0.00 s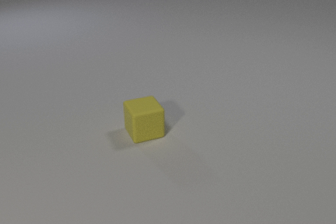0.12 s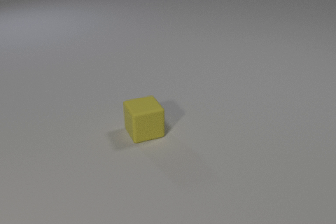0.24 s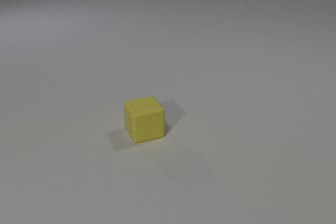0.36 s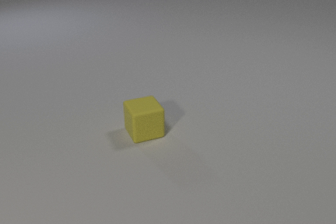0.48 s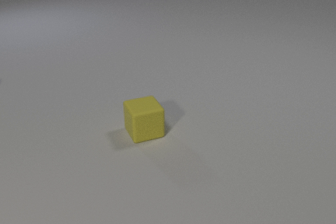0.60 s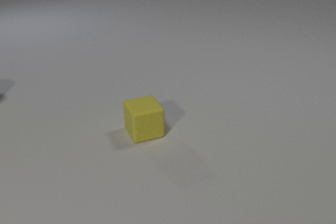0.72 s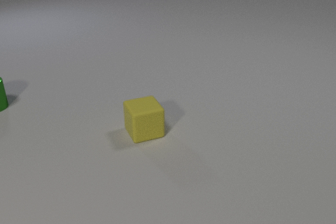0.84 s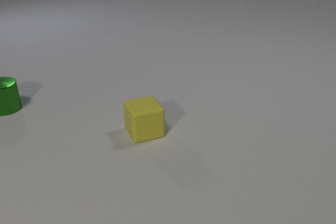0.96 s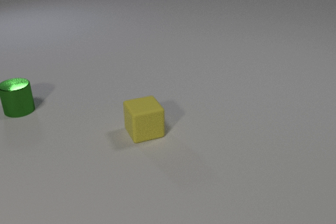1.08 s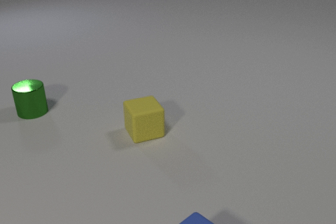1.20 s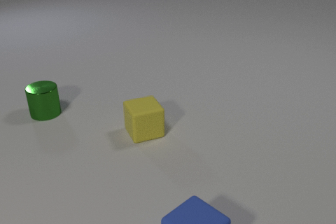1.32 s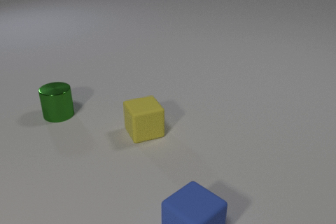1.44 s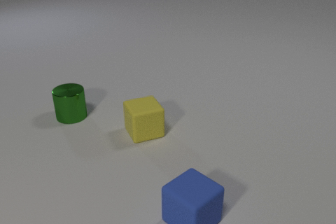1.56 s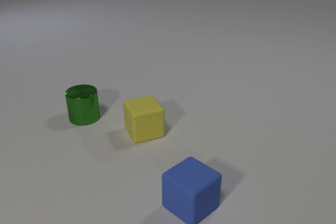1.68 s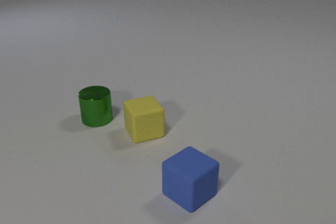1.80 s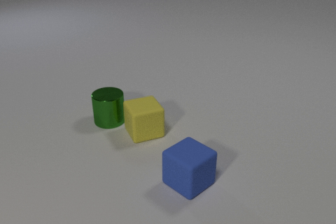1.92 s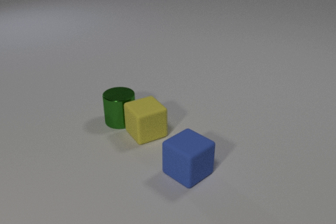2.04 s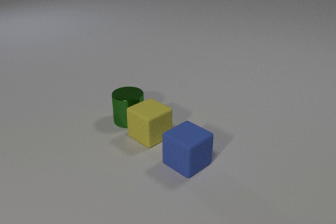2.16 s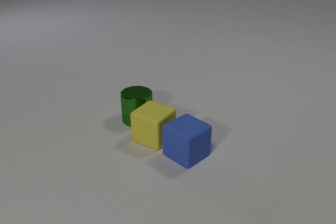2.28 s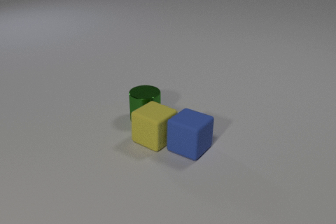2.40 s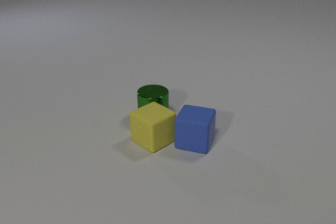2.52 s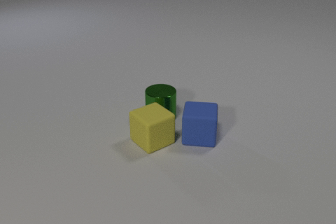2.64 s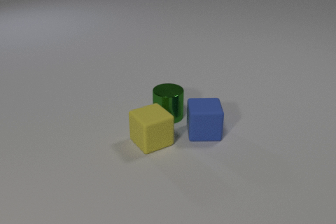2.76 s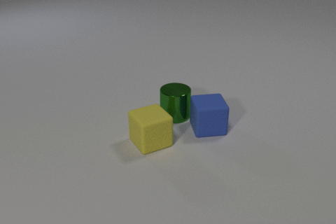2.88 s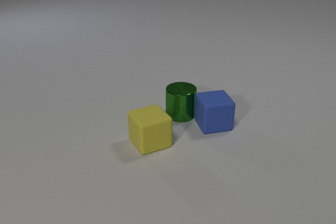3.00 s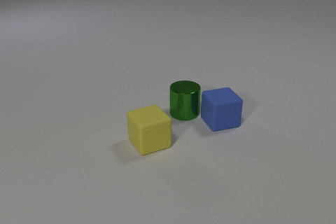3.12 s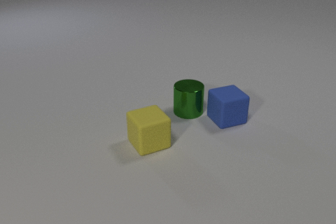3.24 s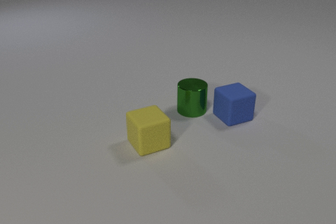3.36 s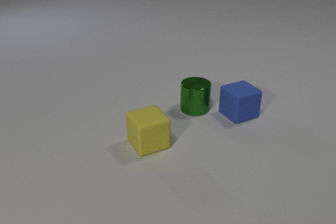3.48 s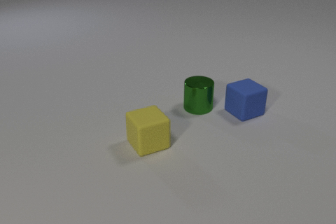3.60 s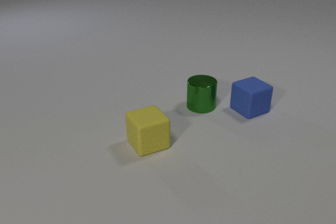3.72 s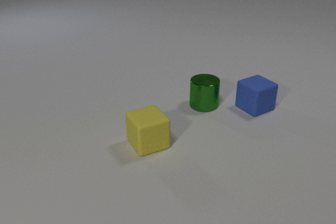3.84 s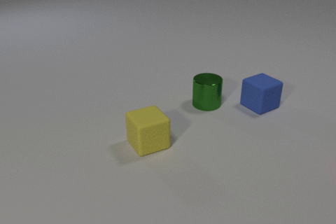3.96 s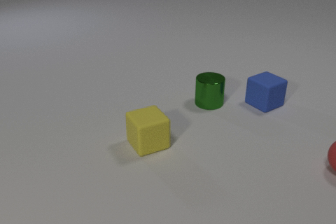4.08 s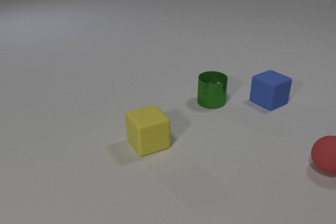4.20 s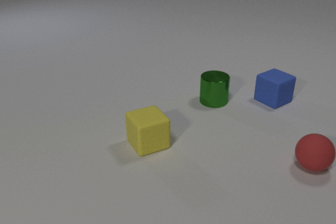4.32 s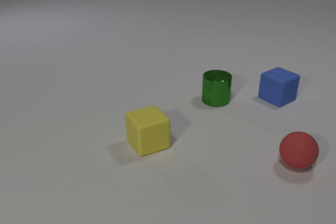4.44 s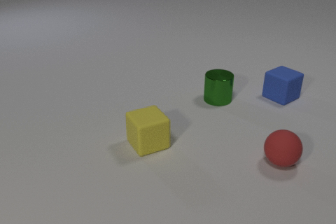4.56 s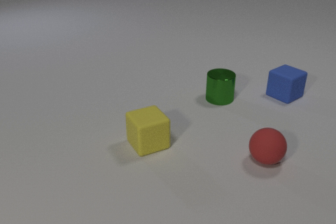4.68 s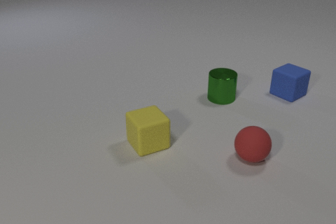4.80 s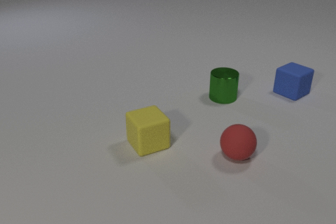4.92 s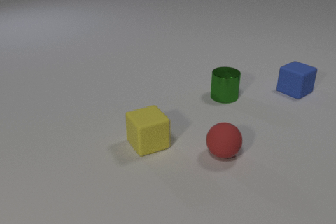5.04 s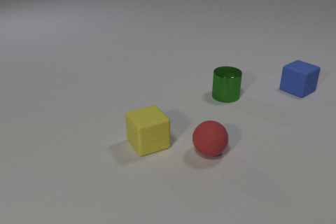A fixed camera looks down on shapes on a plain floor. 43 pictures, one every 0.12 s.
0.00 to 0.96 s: The green metal cylinder comes in at the left edge, slides to the right and toward the camera.
0.96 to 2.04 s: The green metal cylinder slides to the right and toward the camera. The yellow rubber cube slides toward the camera, spins so that its near face slides to the right, counterclockwise seen from above. The blue rubber cube comes in at the bottom edge, slides away from the camera. The green metal cylinder and the yellow rubber cube collide.
2.04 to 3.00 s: The green metal cylinder slides to the right. The yellow rubber cube slides toward the camera. The blue rubber cube slides away from the camera and to the right, spins counterclockwise seen from above by about 60 degrees, its near face sliding to the right. The yellow rubber cube and the blue rubber cube collide. The green metal cylinder and the blue rubber cube collide.
3.00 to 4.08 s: The green metal cylinder slides to the right and away from the camera. The blue rubber cube slides away from the camera and to the right. The red rubber sphere comes in at the right edge, rolls to the left.
4.08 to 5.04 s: The green metal cylinder slides away from the camera and to the right. The blue rubber cube slides away from the camera and to the right. The red rubber sphere rolls to the left.
How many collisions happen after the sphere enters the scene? 0.
How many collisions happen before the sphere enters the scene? 3.
What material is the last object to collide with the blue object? metal.
